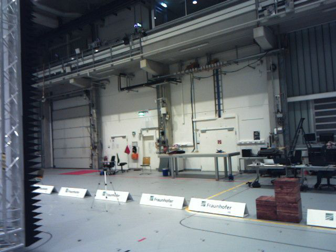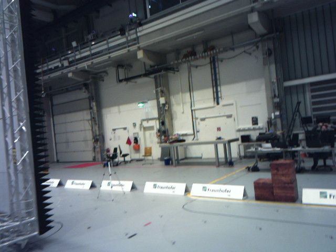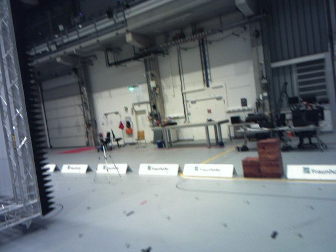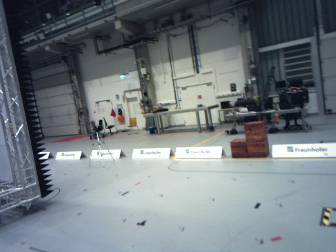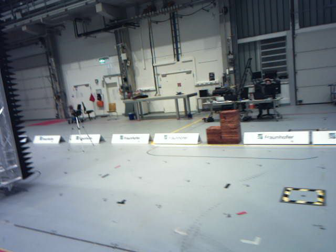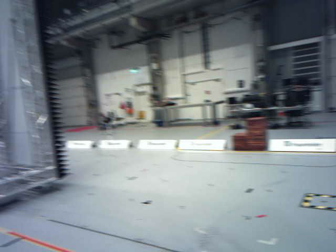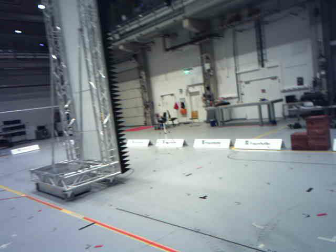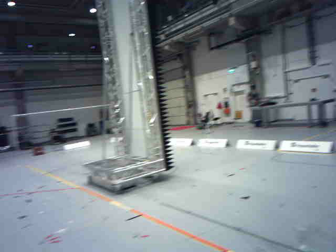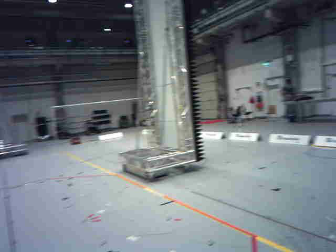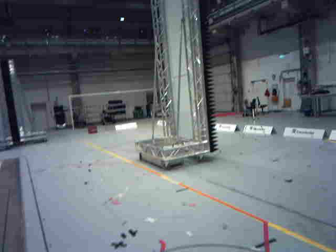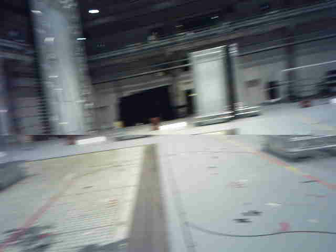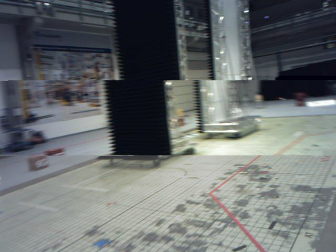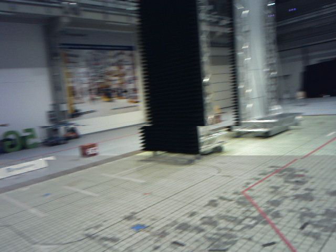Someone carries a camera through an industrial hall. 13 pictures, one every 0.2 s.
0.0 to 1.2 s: The camera travels backward, about 1.6 m, so what stands in front gets smaller.
1.2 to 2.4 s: The camera pans to its left, which is counterclockwise from overhead, by about 65 degrees. It travels backward, about 1.4 m.
The film runs backward here.
